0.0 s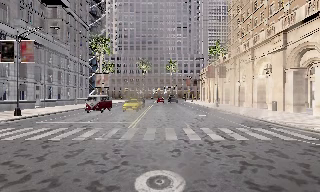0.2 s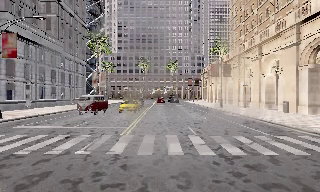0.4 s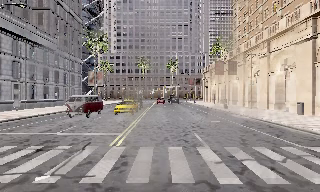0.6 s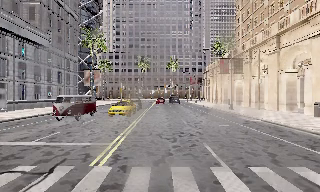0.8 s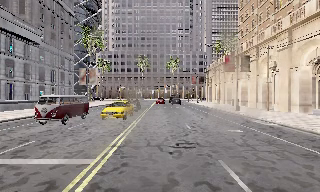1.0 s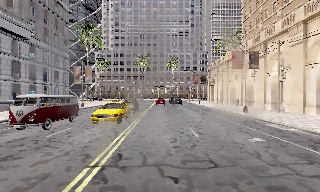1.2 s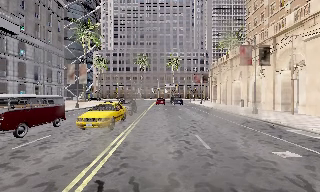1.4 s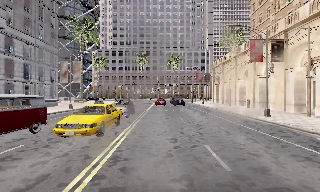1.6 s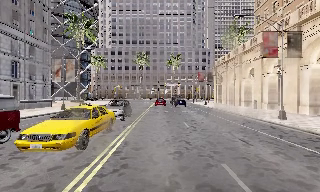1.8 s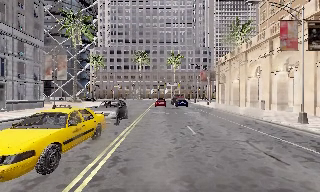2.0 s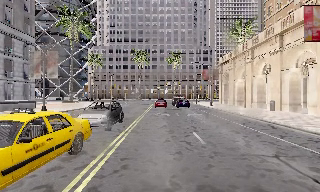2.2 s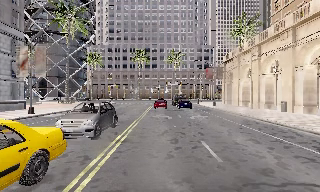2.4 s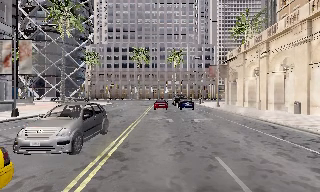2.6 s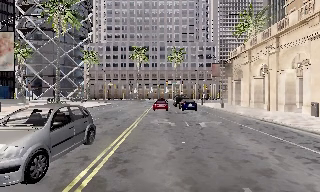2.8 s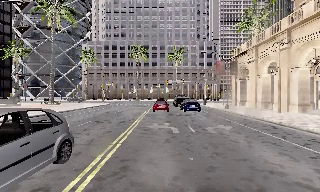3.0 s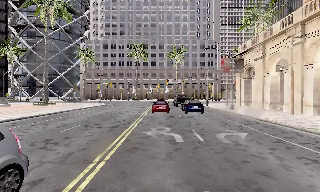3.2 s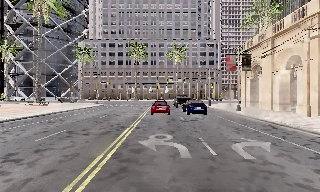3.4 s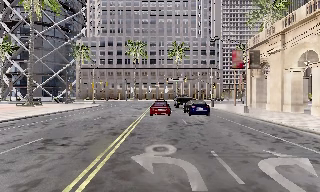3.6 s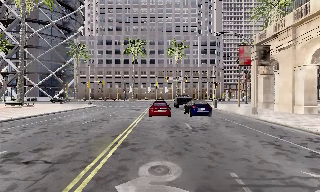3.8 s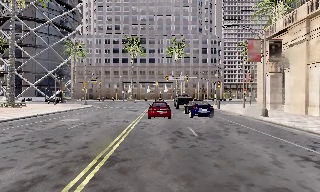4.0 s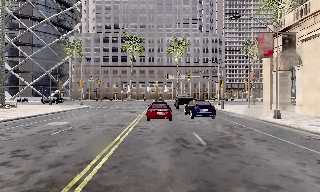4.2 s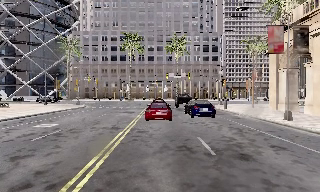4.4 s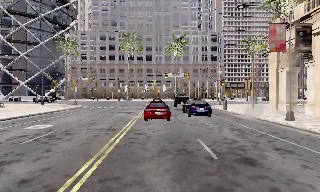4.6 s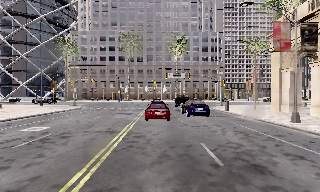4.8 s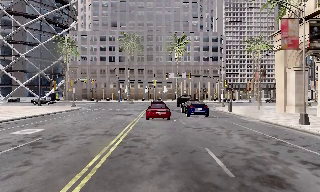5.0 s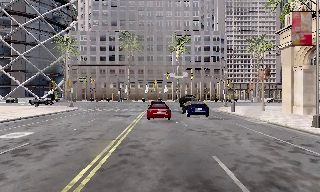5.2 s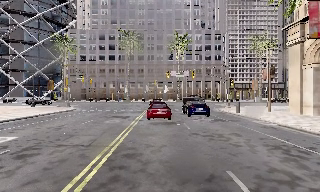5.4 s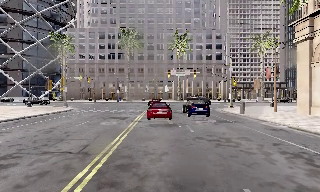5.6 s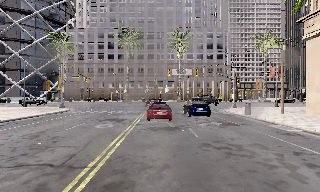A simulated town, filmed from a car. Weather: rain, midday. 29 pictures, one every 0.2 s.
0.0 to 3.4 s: The camera travels forward, about 30 m, so what stands in front looms larger.
3.4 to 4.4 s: The camera travels forward, about 6 m, so what stands in front looms larger. It loses speed.
4.4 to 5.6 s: The camera travels forward, about 4.5 m, so what stands in front looms larger. It gains speed.
The film runs forward here.
